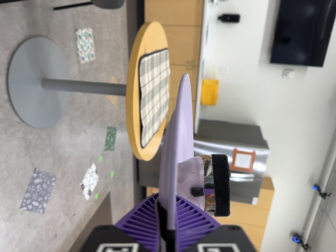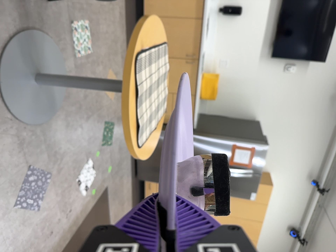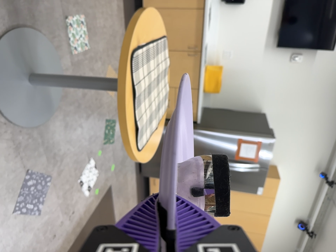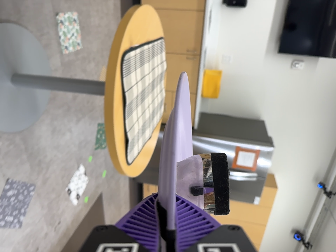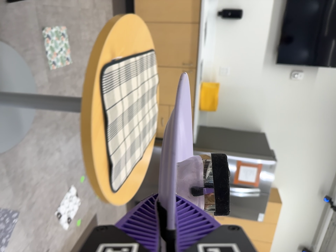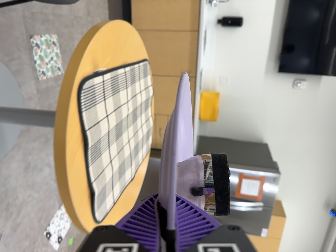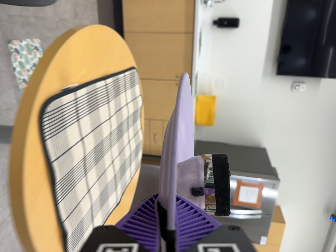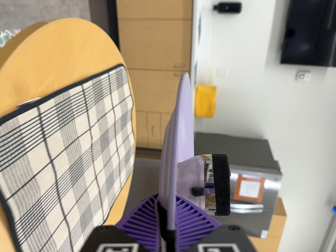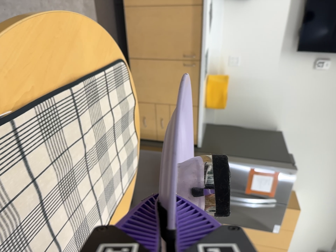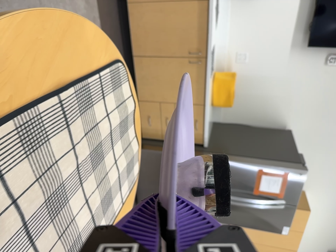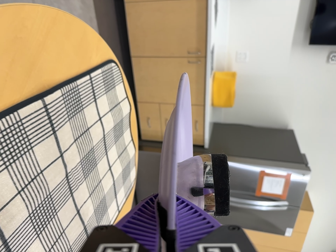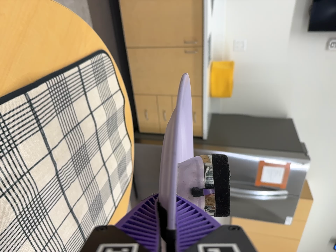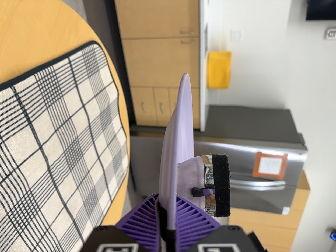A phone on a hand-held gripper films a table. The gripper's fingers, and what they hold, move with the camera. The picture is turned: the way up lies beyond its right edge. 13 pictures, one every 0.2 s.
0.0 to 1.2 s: The camera travels forward and toward the top of its view, about 60 cm, so what stands in front looms larger.
1.2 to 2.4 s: The camera travels forward and toward the top of its view, about 38 cm, so what stands in front looms larger. Its aim tips toward the bottom of its view by about 10 degrees.
The film runs forward here.
